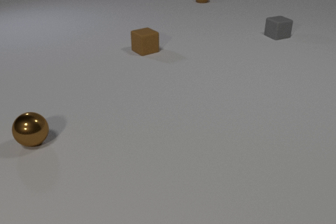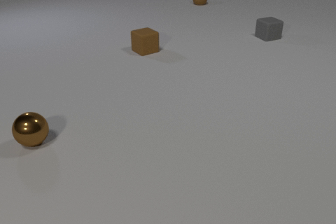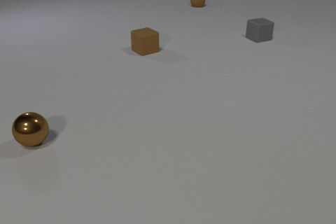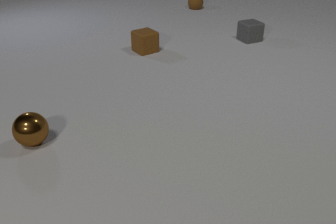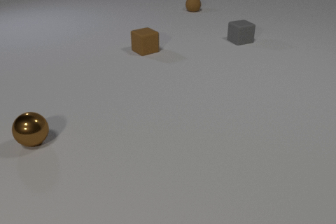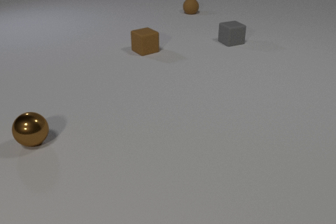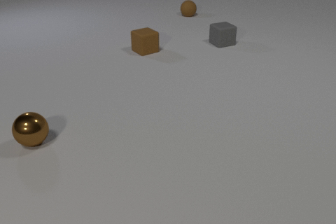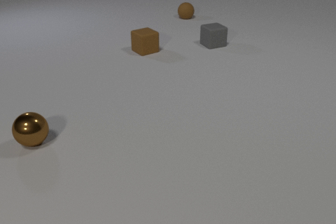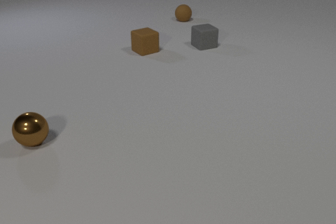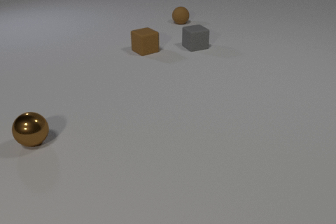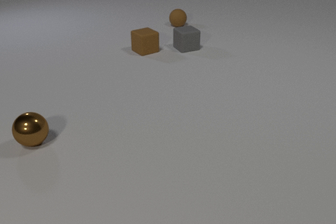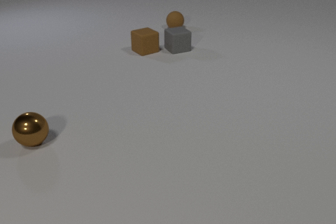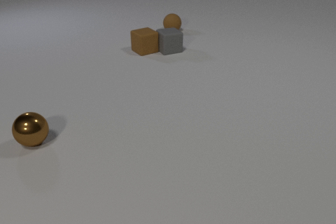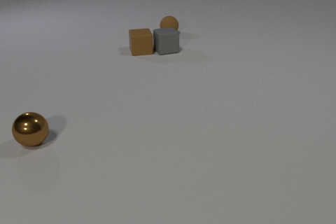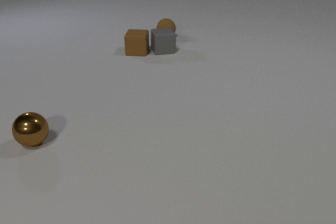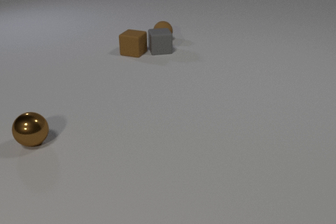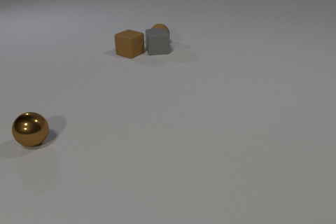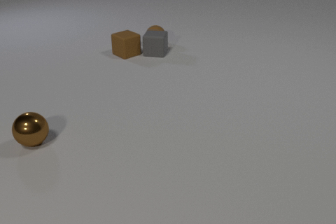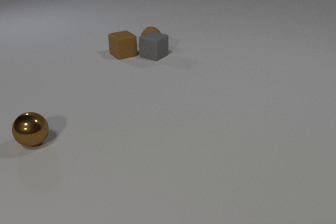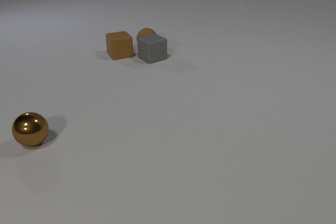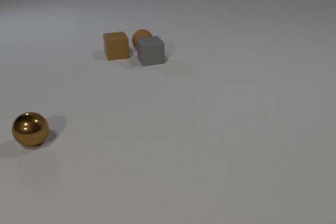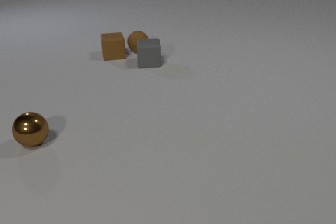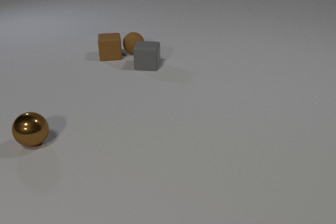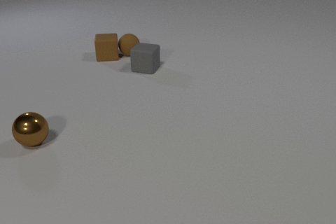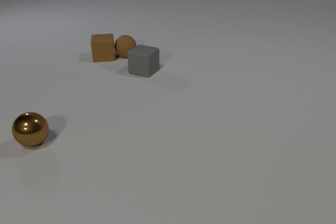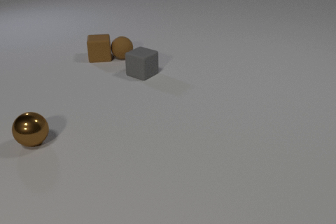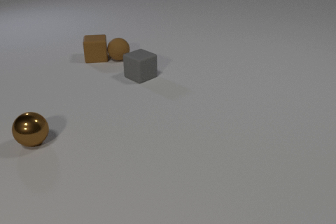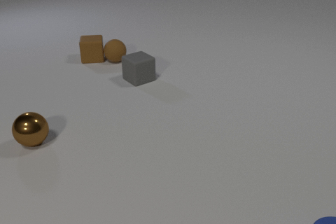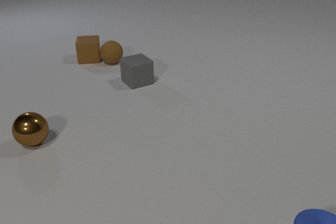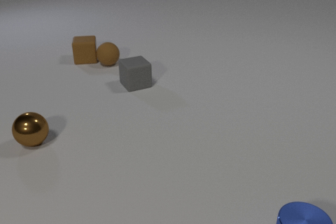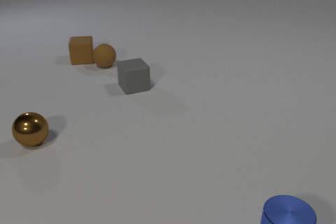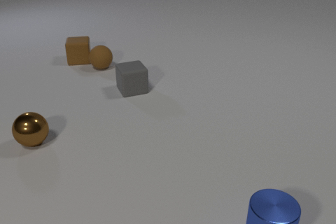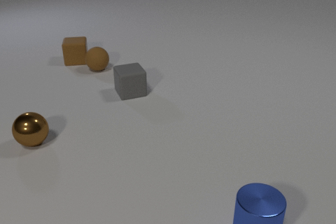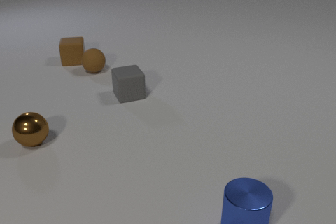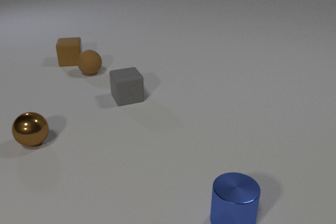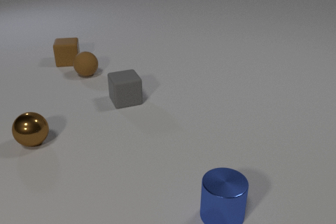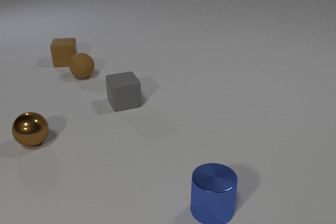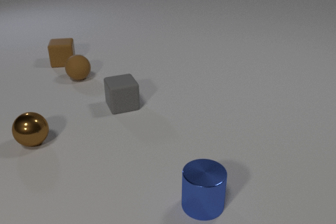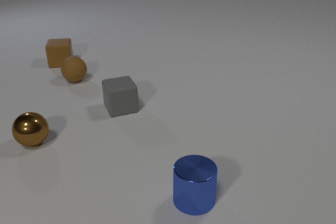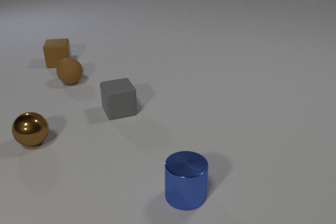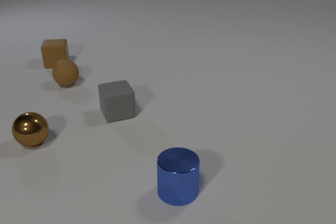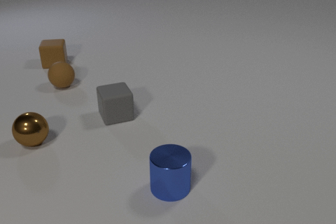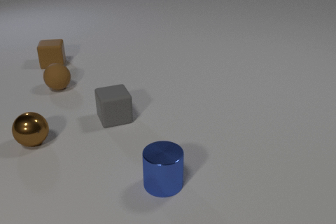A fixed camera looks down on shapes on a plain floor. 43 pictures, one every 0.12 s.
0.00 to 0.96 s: The gray rubber cube slides to the left and toward the camera. The brown rubber sphere rolls toward the camera.
0.96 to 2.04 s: The gray rubber cube slides to the left and toward the camera, spins so that its near face slides to the left, clockwise seen from above. The brown rubber cube slides to the left, spins so that its near face slides to the left, clockwise seen from above. The brown rubber sphere rolls toward the camera. The gray rubber cube and the brown rubber cube collide. The gray rubber cube and the brown rubber sphere collide.
2.04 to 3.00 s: The gray rubber cube slides toward the camera, spins so that its near face slides to the left, clockwise seen from above. The brown rubber cube slides to the left, spins so that its near face slides to the left, clockwise seen from above. The brown rubber sphere rolls to the left and toward the camera. The brown rubber cube and the brown rubber sphere collide.
3.00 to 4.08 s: The gray rubber cube slides toward the camera, spins clockwise seen from above by about 30 degrees, its near face sliding to the left. The brown rubber cube slides to the left. The brown rubber sphere rolls toward the camera and to the left. The blue metal cylinder comes in at the bottom edge, slides to the left.
4.08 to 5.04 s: The gray rubber cube slides toward the camera. The brown rubber cube slides to the left. The brown rubber sphere rolls to the left and toward the camera. The blue metal cylinder slides to the left and away from the camera.
How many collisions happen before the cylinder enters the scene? 3.
What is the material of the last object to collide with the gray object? rubber.
What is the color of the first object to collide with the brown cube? gray.
